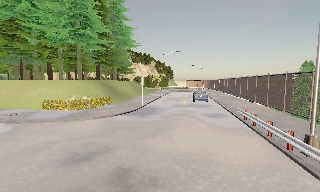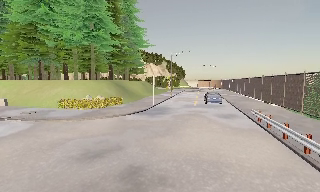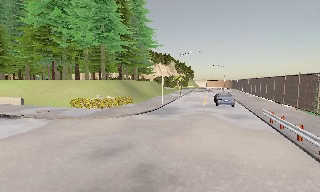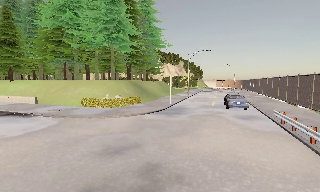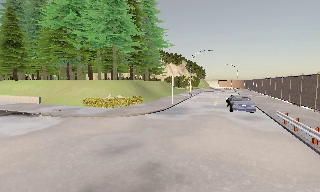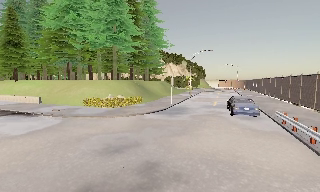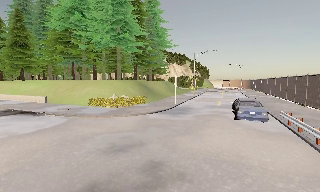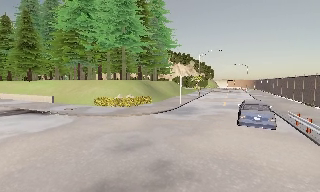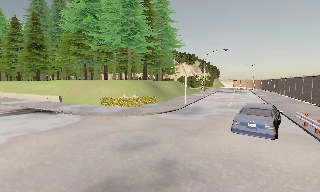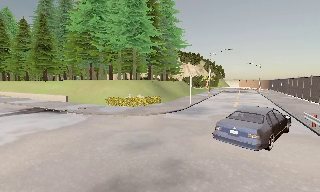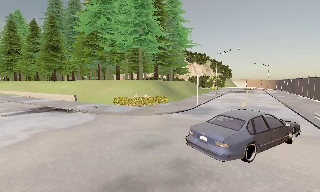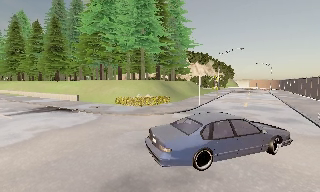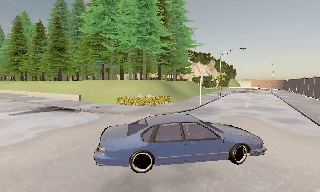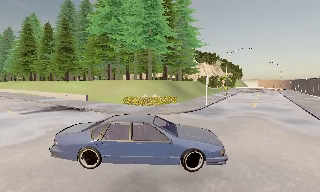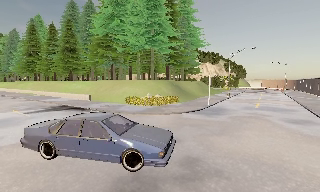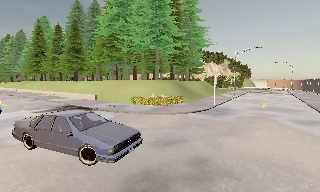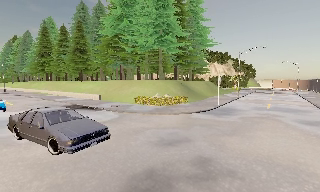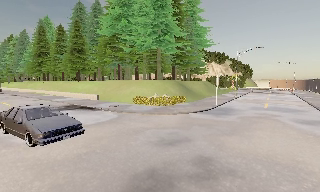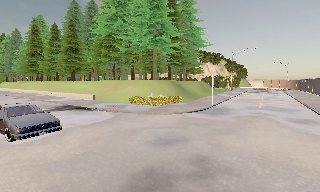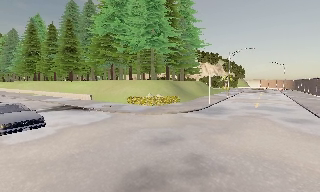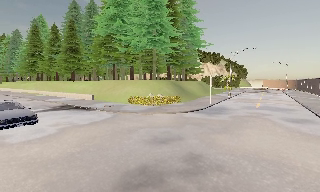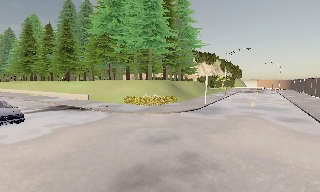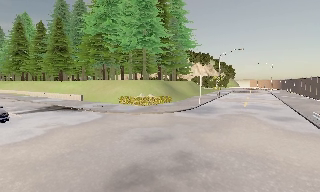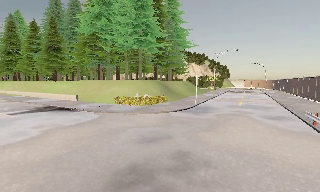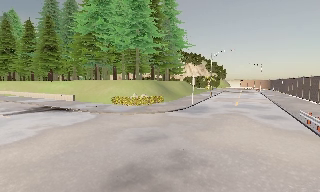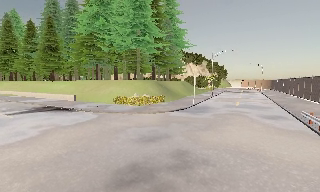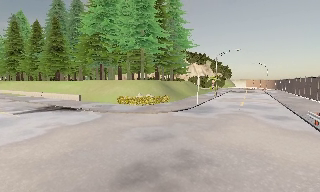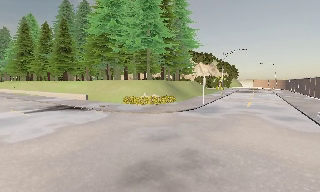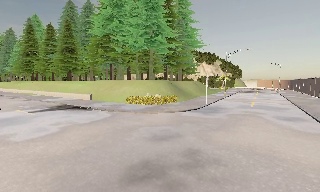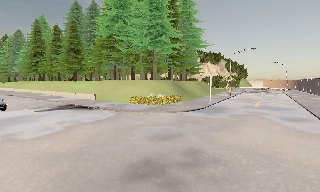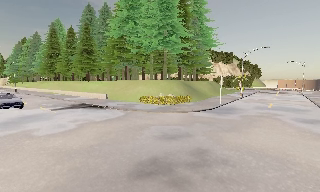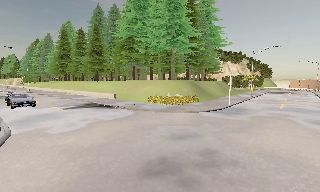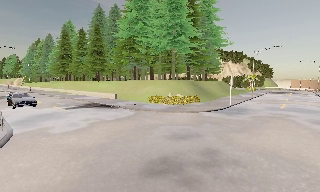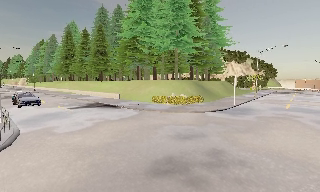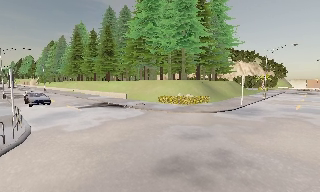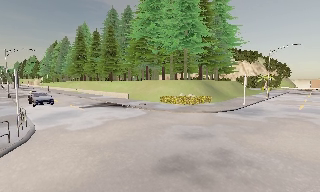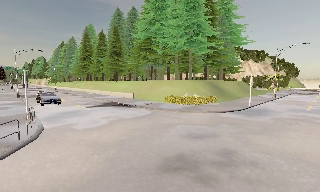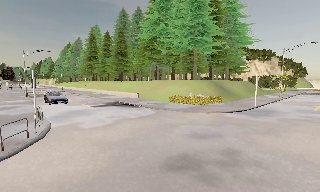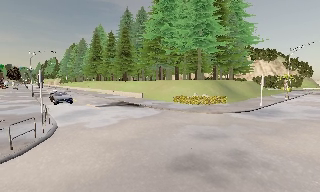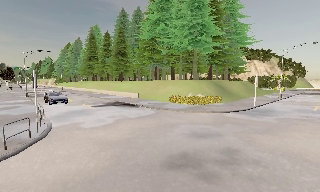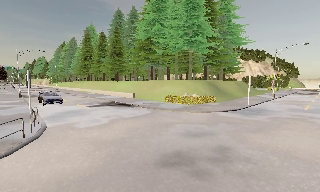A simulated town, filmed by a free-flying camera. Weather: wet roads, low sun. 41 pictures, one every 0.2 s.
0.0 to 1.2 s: The scene slides to the right, as the camera pans about 10 degrees to its left.
1.2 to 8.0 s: The scene slides to the right, as the camera pans about 25 degrees to its left. It travels backward, about 2 m, so what stands in front gets smaller.
The film runs backward here.
